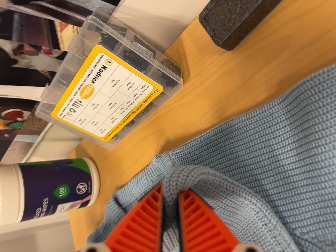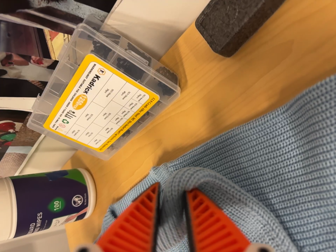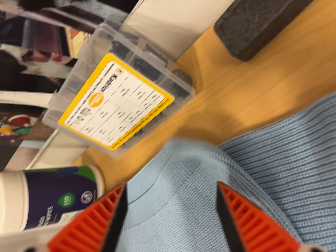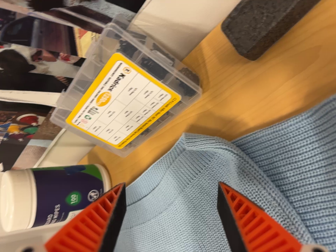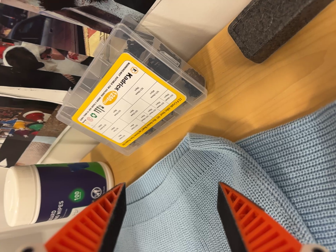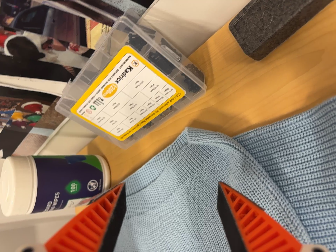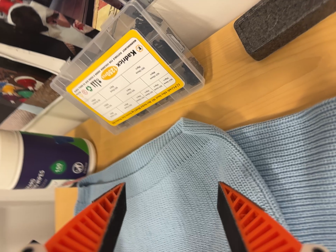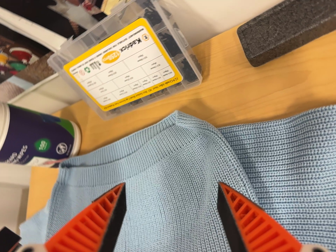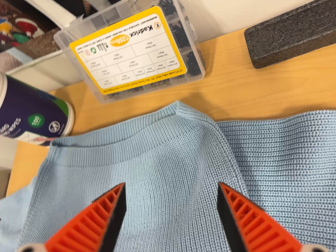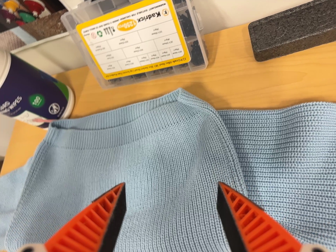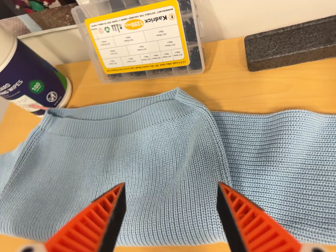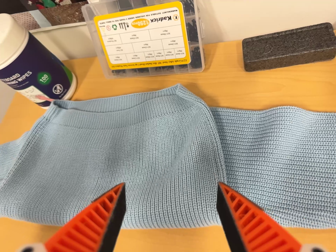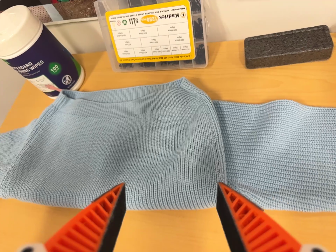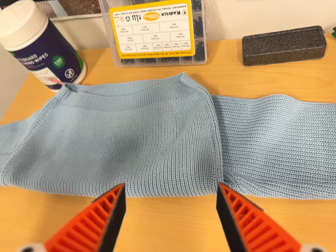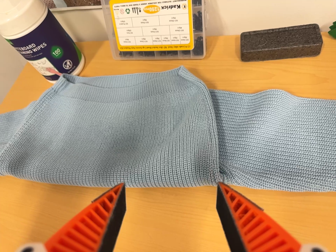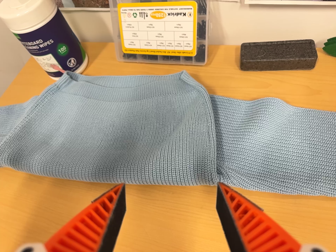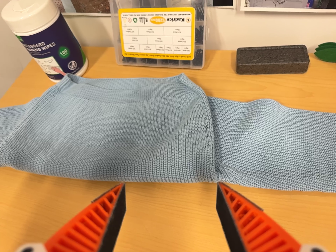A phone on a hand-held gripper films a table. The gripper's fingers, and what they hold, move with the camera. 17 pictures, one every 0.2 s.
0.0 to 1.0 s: The camera shifts only a little, or ends up much as it began.
1.0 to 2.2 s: The camera pans to its right by about 20 degrees. It travels toward the bottom of its view, backward and to its left, about 16 cm, so close, fixed things drift upward. It rolls about its line of sight by about 30 degrees, and the scene rotates clockwise.
2.2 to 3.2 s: The camera travels toward the bottom of its view and backward, about 10 cm. It rolls about its line of sight by about 10 degrees, and the scene rotates clockwise.
The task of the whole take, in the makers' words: fold up.
The film runs forward here.
